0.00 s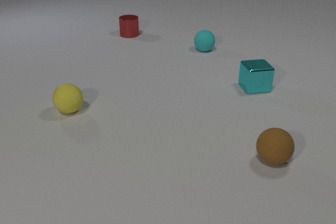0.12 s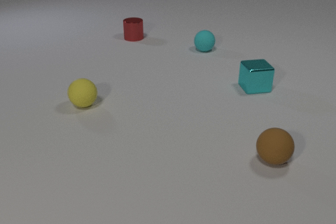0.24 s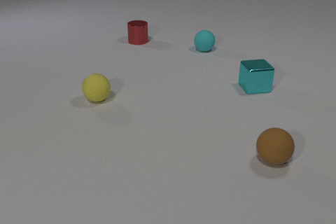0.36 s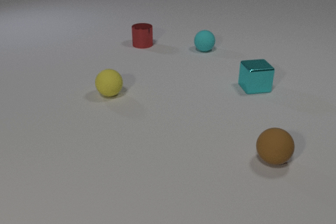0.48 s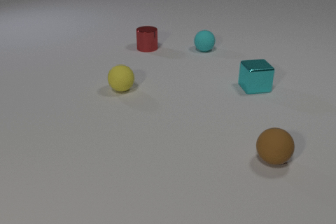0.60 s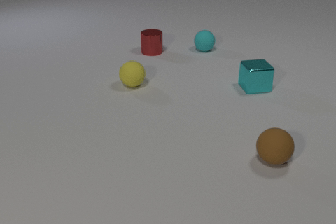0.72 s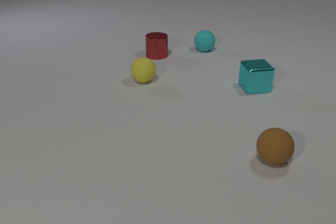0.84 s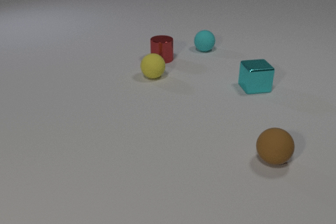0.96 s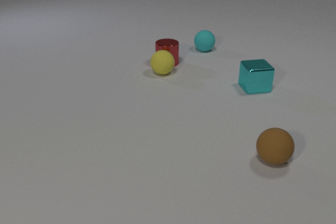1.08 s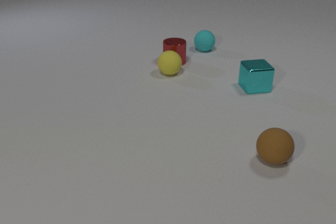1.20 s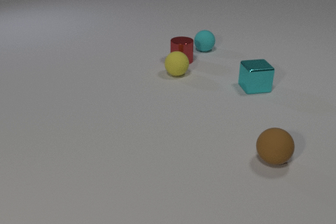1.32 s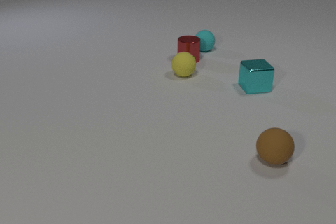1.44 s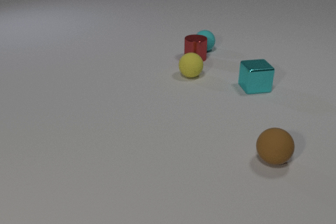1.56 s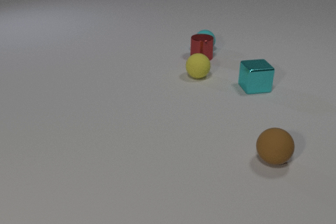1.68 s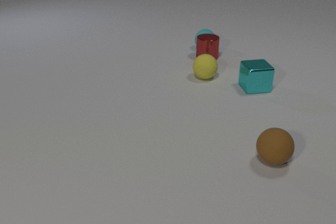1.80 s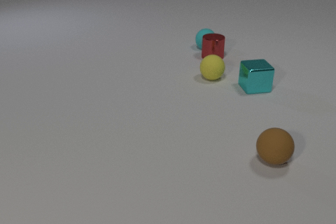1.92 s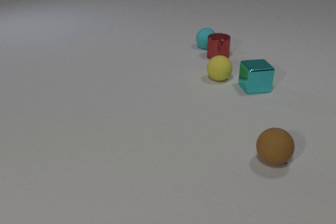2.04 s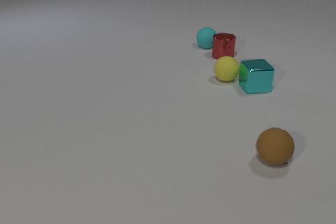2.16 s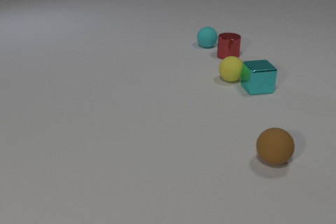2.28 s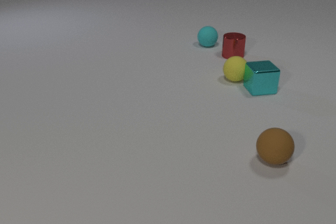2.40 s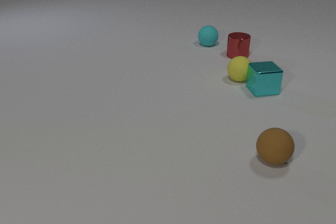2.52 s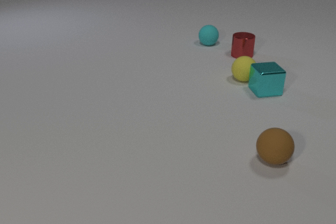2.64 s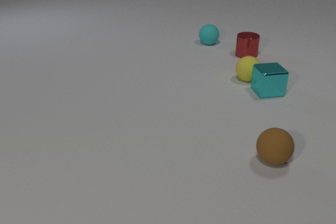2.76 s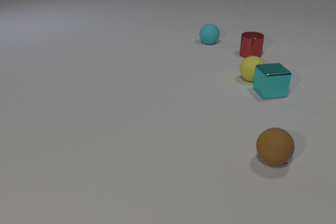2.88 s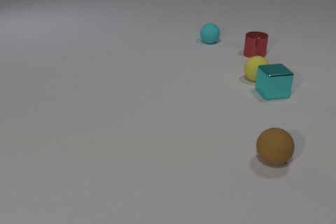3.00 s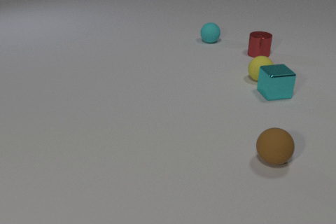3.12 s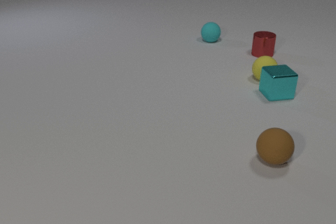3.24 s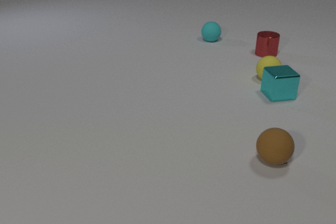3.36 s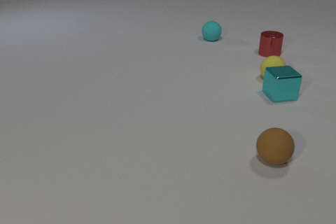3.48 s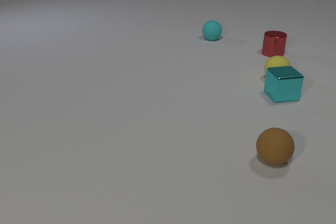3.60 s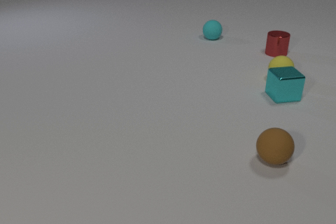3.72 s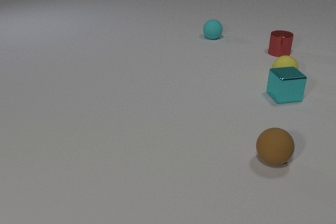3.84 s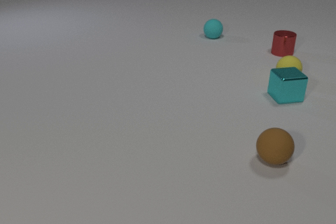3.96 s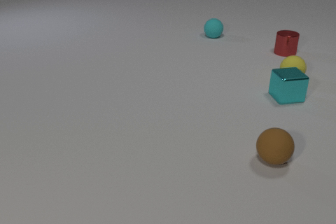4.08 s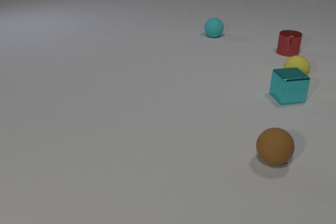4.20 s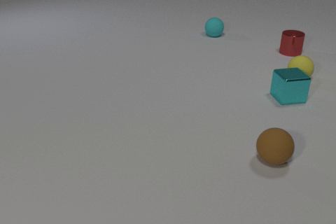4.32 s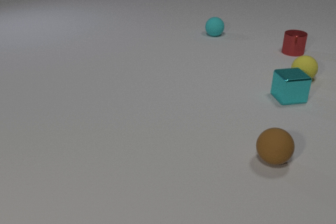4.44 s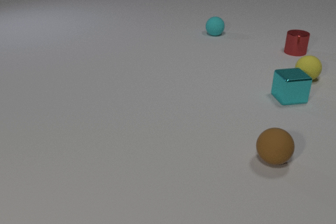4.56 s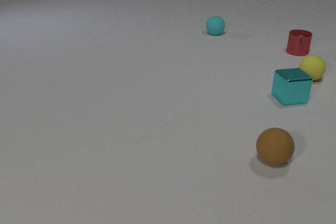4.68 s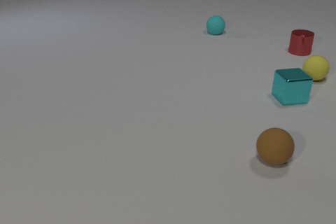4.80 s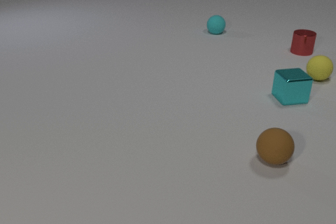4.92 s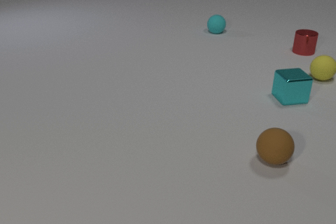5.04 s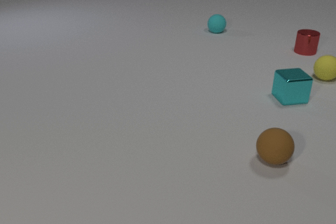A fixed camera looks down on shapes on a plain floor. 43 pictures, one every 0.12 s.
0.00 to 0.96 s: The red metal cylinder slides toward the camera and to the right. The yellow rubber sphere rolls to the right and away from the camera. The red metal cylinder and the yellow rubber sphere collide.
0.96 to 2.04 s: The red metal cylinder slides to the right. The yellow rubber sphere rolls to the right. The cyan rubber sphere rolls away from the camera. The red metal cylinder and the cyan rubber sphere collide.
2.04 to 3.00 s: The red metal cylinder slides to the right. The yellow rubber sphere rolls to the right. The cyan rubber sphere rolls away from the camera. The cyan metal cube slides to the right and toward the camera. The yellow rubber sphere and the cyan metal cube collide.
3.00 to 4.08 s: The red metal cylinder slides to the right and away from the camera. The yellow rubber sphere rolls to the right. The cyan rubber sphere rolls away from the camera. The cyan metal cube slides to the right.
4.08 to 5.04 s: The red metal cylinder slides to the right and away from the camera. The yellow rubber sphere rolls to the right and away from the camera. The cyan rubber sphere rolls away from the camera.
How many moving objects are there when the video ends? 3.
How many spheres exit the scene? 0.
How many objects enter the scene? 0.
